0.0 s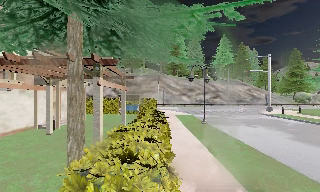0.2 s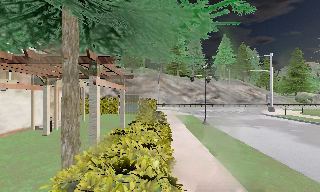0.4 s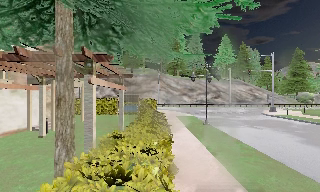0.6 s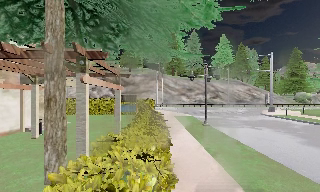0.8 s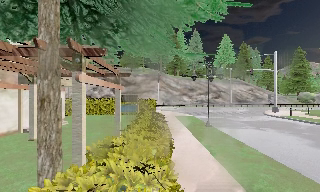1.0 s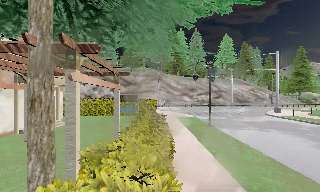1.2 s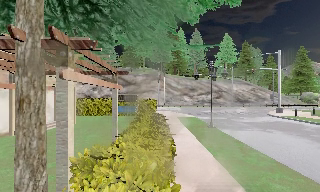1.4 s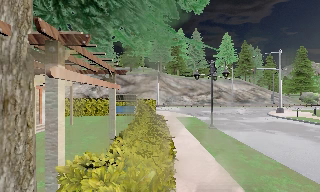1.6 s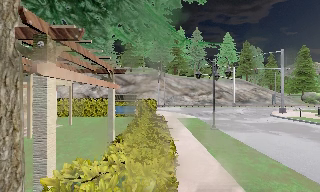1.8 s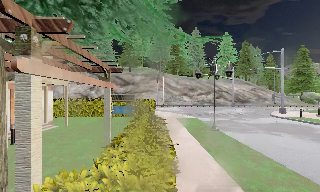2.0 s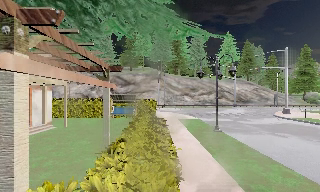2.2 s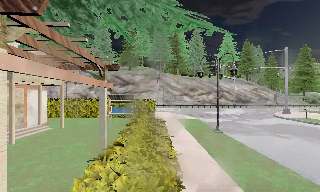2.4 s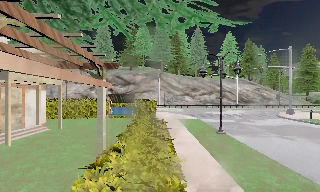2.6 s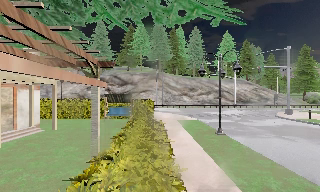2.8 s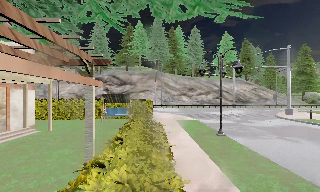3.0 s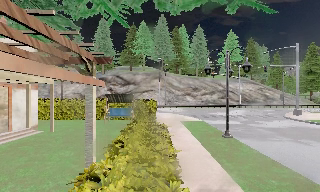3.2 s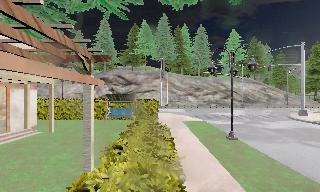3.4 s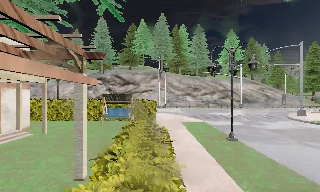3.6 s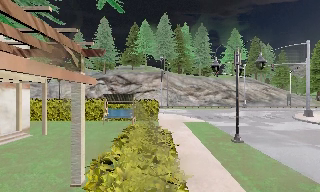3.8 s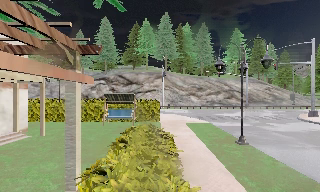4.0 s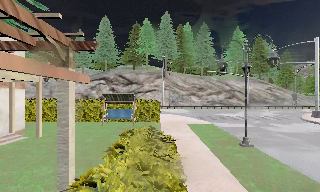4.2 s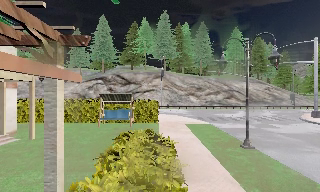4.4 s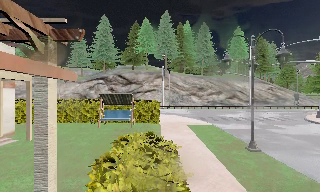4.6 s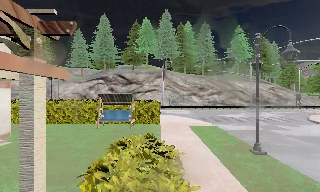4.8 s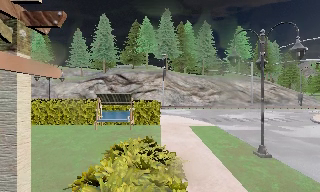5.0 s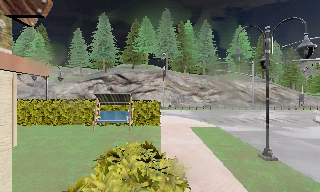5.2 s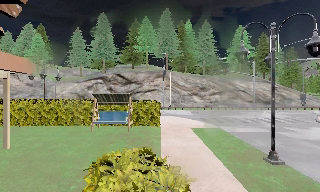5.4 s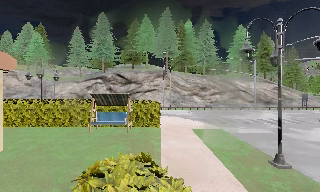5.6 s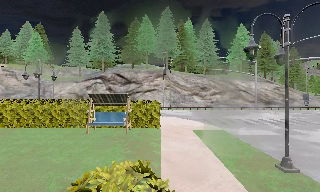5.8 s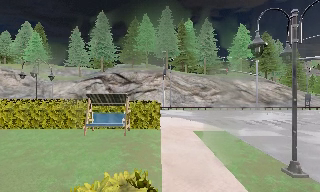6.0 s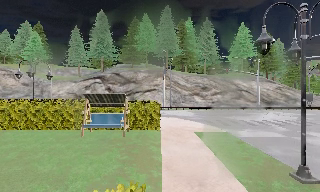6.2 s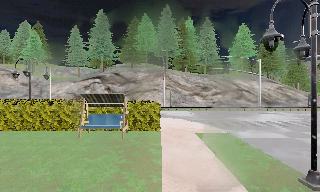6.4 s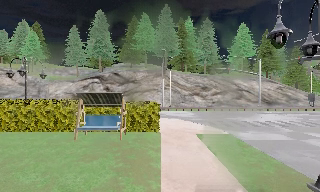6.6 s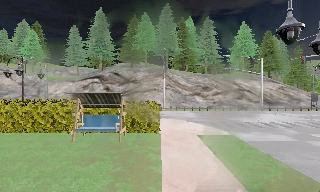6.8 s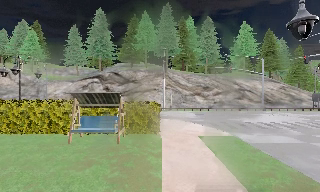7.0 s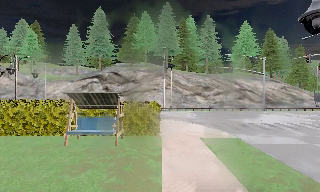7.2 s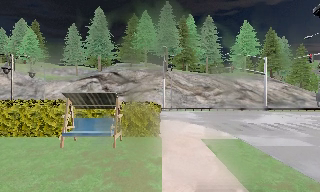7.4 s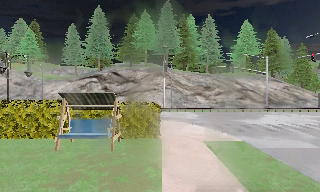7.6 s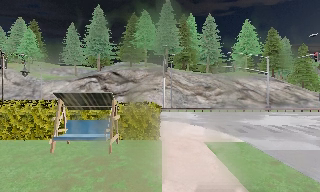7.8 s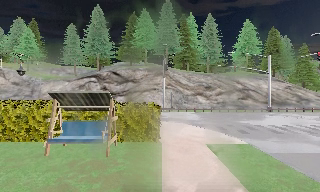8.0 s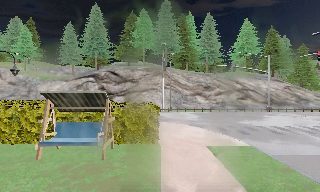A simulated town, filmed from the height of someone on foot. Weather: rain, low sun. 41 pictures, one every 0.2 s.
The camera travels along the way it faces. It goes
forward.
0.0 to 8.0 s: The camera travels forward, about 11 m, so what stands in front looms larger.
The film runs forward here.
